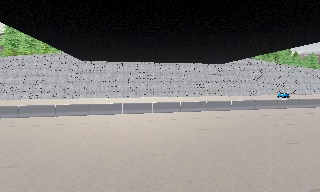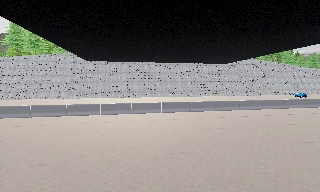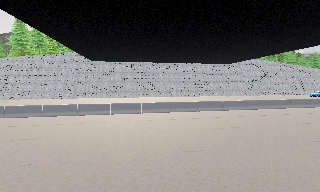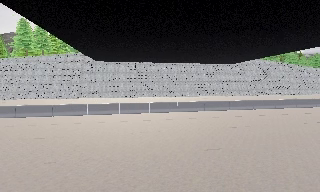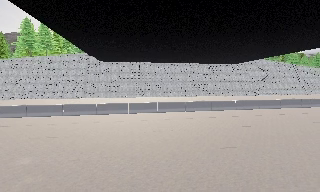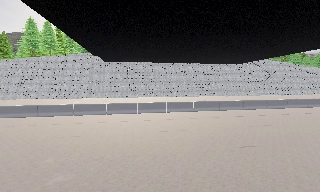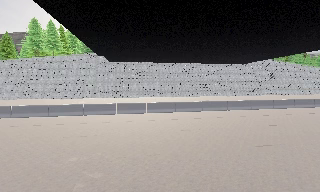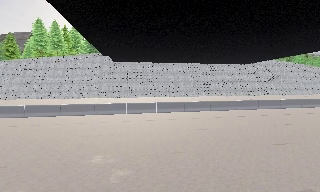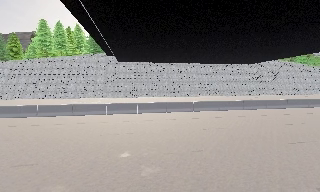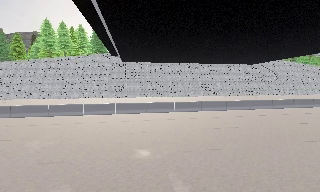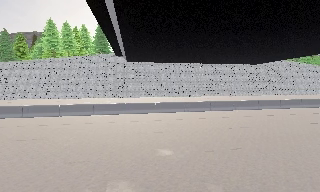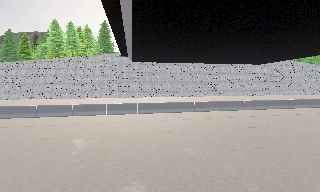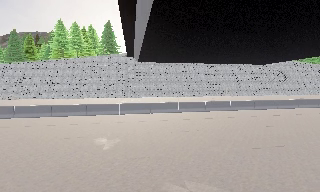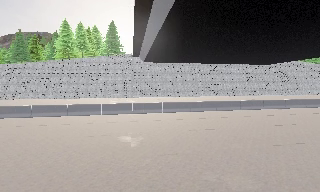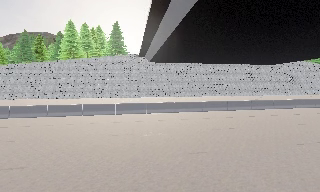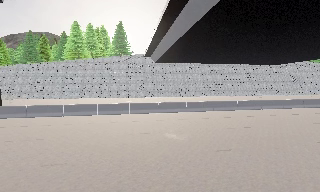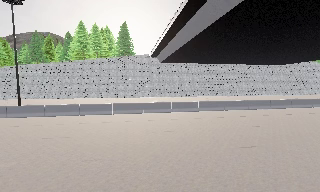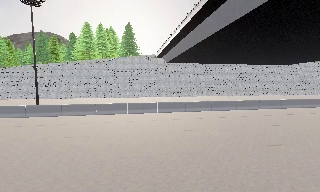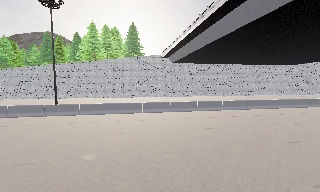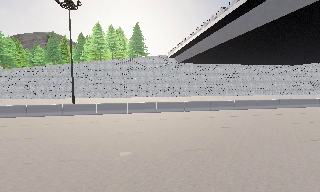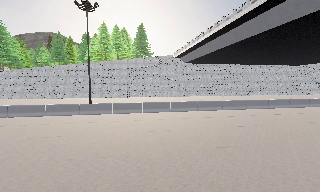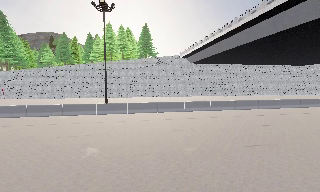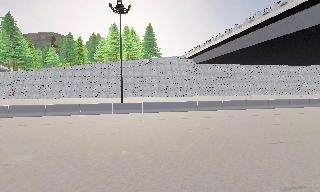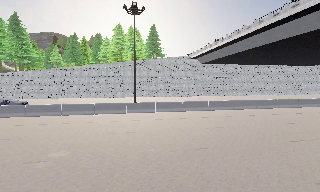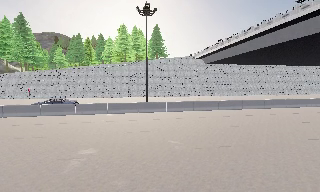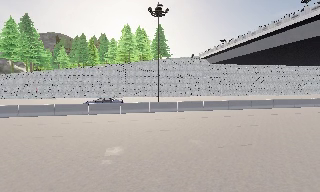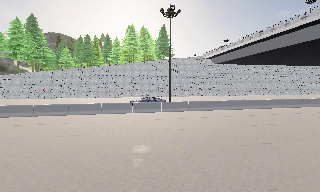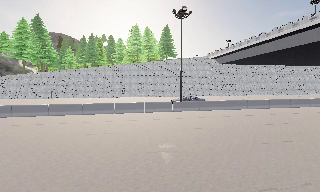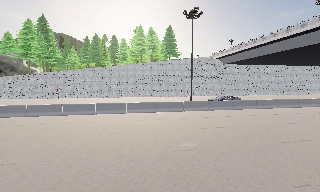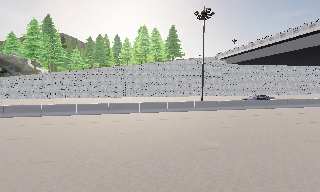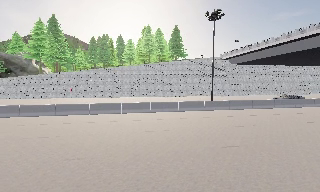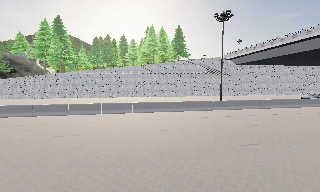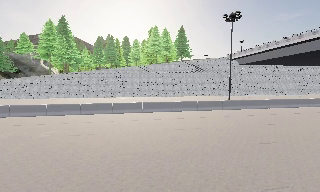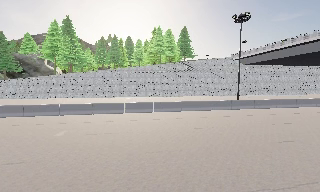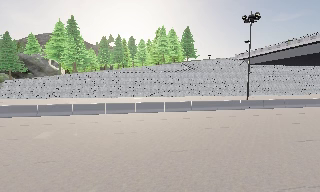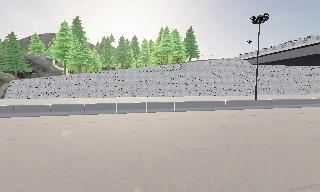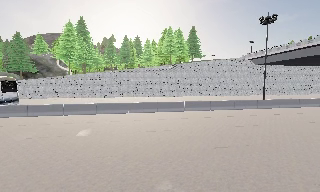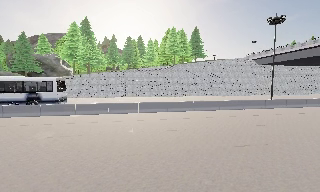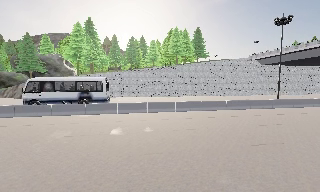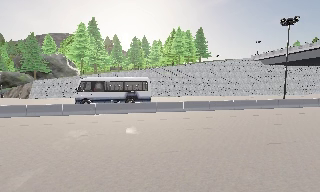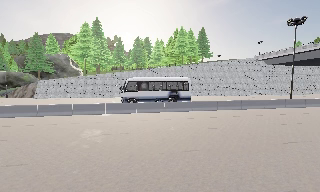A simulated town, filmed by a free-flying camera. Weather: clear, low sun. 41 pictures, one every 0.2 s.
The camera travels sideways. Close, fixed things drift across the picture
to the right.
0.0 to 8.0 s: The camera travels to its left, about 50 m, so close, fixed things drift to the right.
The film runs backward here.
